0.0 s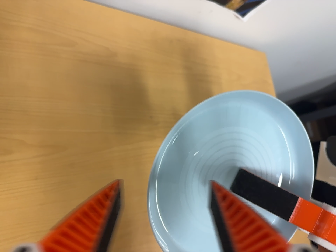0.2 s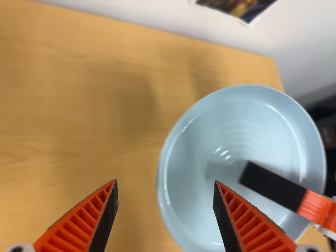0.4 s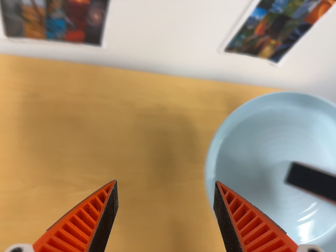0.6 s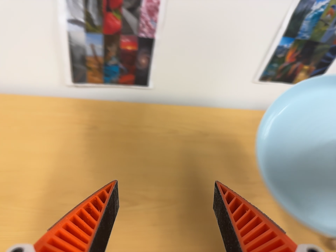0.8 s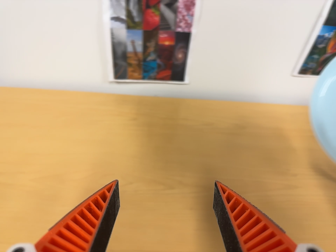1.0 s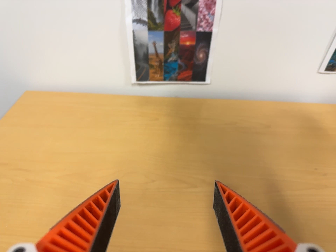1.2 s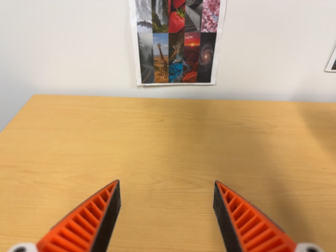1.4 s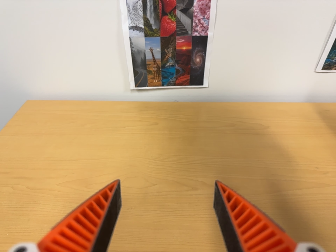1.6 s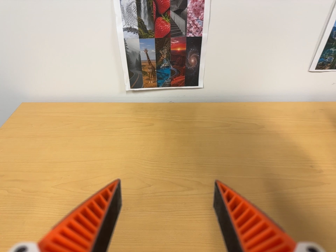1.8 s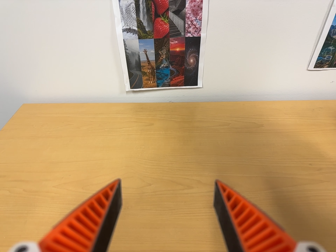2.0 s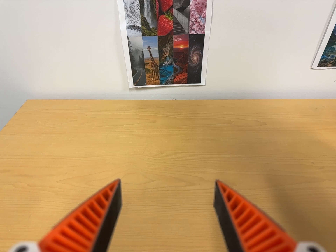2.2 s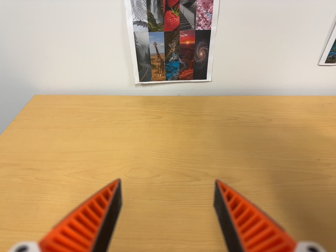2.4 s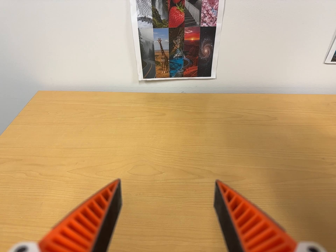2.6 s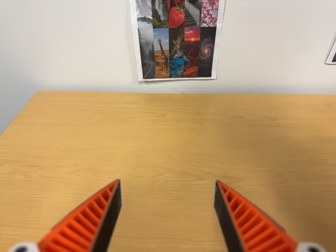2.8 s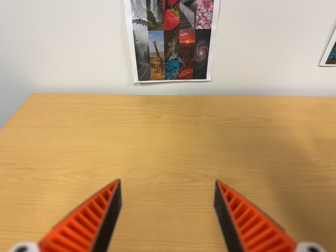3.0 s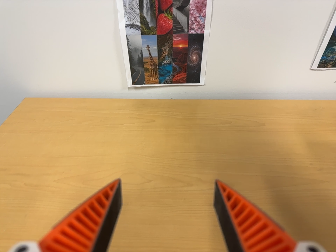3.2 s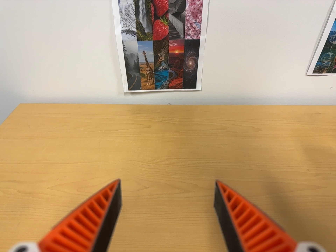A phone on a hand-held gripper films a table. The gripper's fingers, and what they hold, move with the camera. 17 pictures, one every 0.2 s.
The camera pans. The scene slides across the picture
to the right.
0.0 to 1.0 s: The camera pans to its left by about 35 degrees. It travels toward the bottom of its view and backward, about 22 cm. Its aim tips toward the top of its view by about 35 degrees. It rolls about its line of sight by about 10 degrees, and the scene rotates counterclockwise.
1.0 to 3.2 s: The camera shifts only a little, or ends up much as it began.
The film runs forward here.
